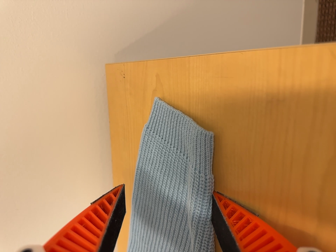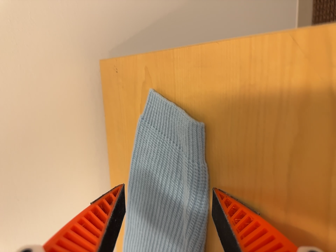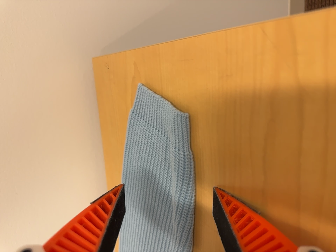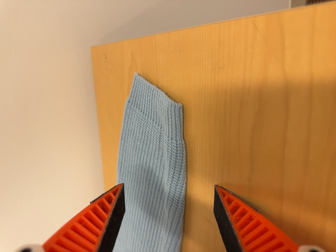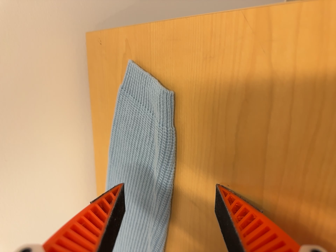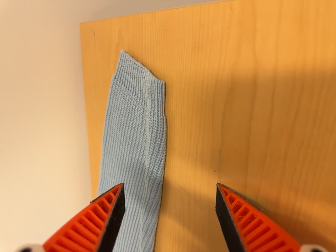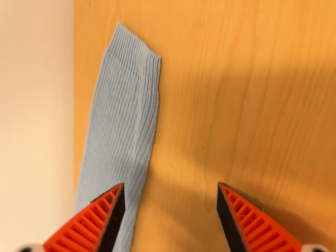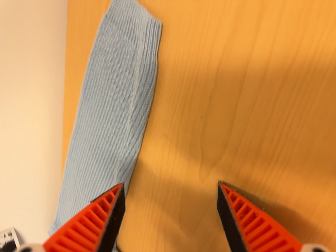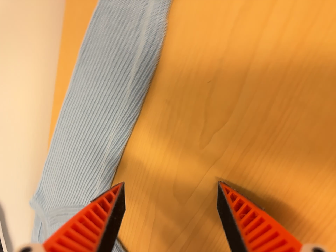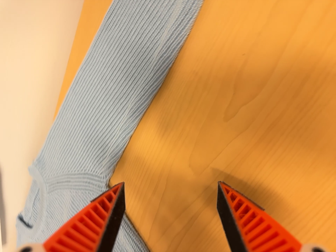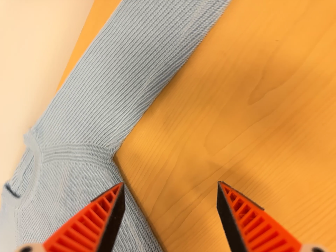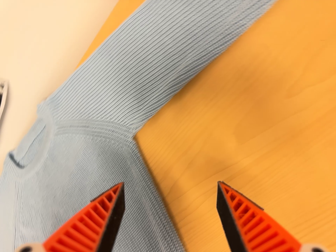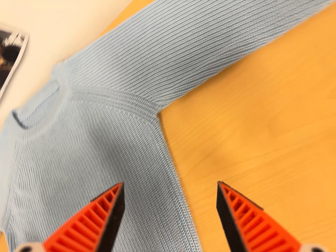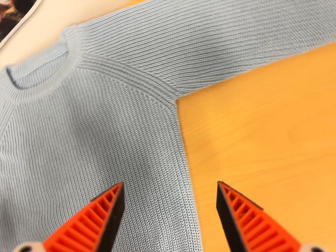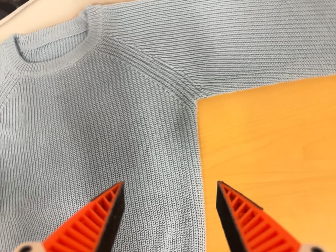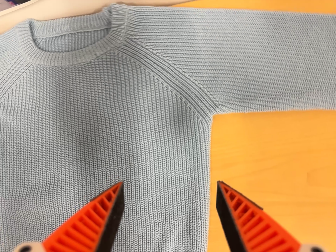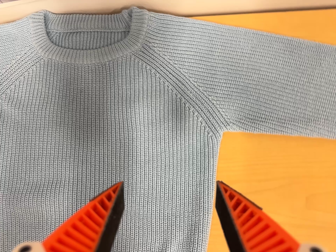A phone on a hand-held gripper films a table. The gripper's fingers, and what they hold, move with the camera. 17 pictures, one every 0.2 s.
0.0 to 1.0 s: The camera travels backward, about 7 cm, so what stands in front gets smaller.
1.0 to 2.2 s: The camera pans to its right by about 20 degrees. It travels to its left and toward the bottom of its view, about 20 cm. Its aim tips toward the bottom of its view by about 10 degrees, and the scene shifts upward. It rolls about its line of sight by about 30 degrees, and the scene rotates clockwise.
2.2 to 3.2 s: The camera pans to its right by about 25 degrees. It travels to its left, about 24 cm. Its aim tips toward the bottom of its view by about 10 degrees, and the scene shifts upward. It rolls about its line of sight by about 40 degrees, and the scene rotates clockwise.
The film runs backward here.
